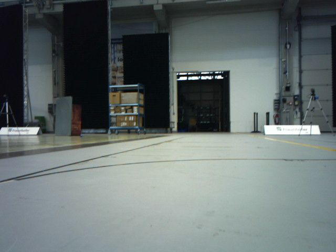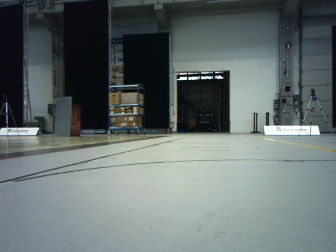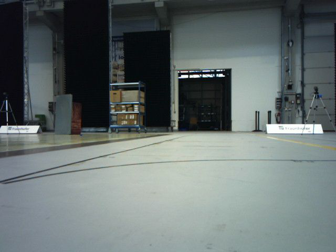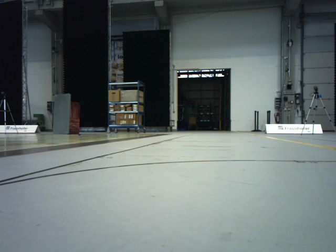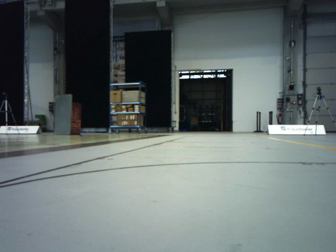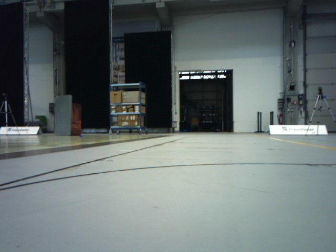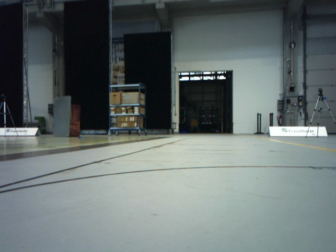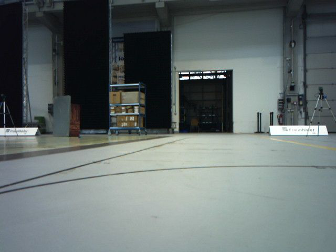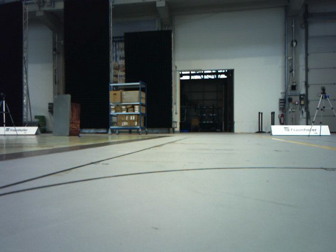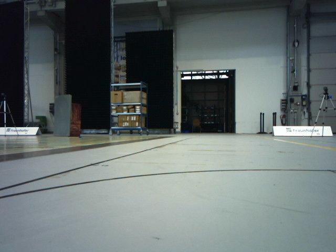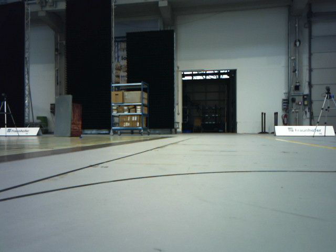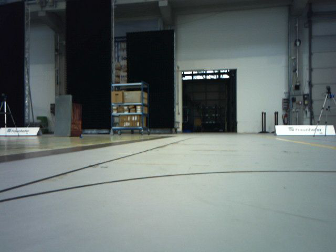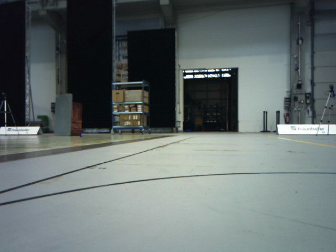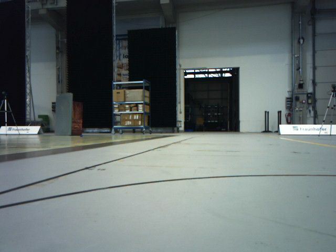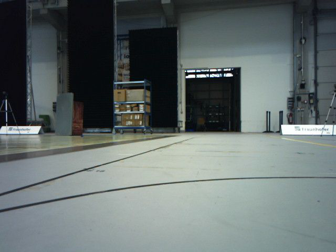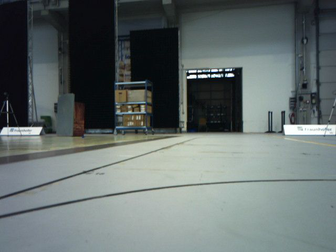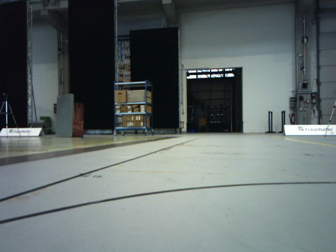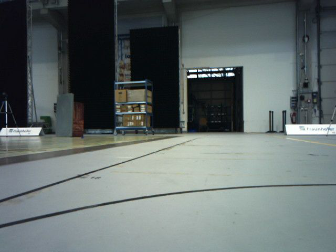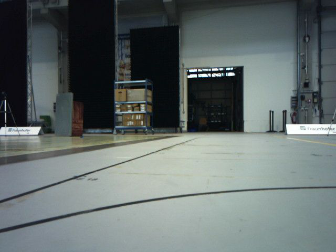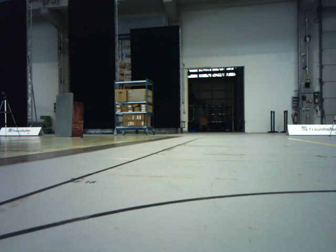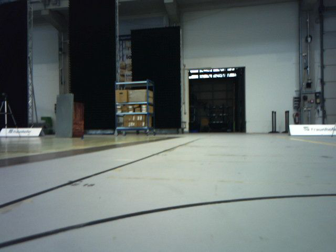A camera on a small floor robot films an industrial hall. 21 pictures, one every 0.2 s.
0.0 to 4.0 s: The camera travels forward, about 0.8 m, so what stands in front looms larger.
The film runs forward here.
